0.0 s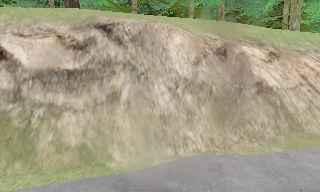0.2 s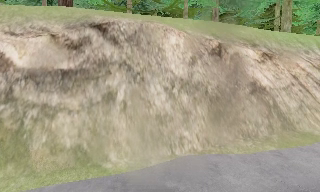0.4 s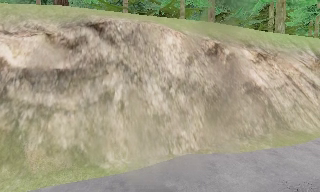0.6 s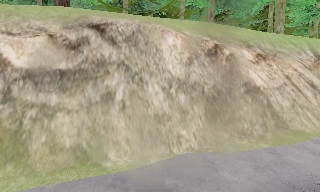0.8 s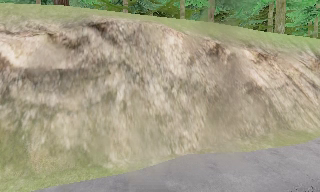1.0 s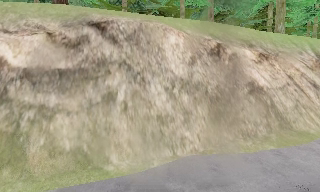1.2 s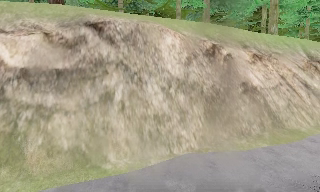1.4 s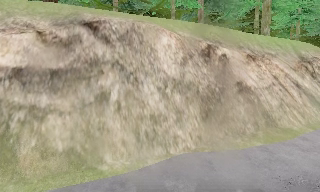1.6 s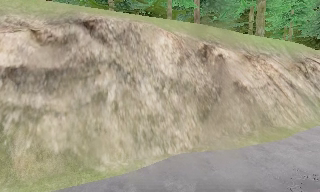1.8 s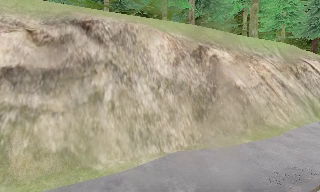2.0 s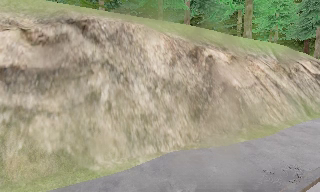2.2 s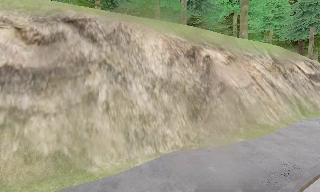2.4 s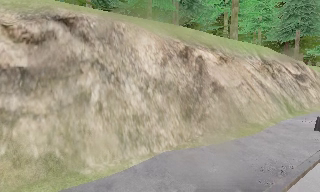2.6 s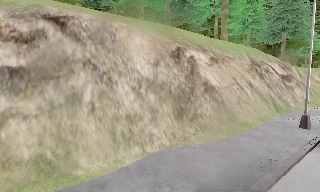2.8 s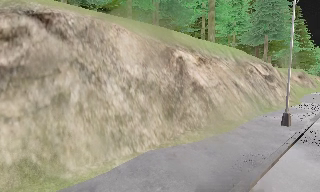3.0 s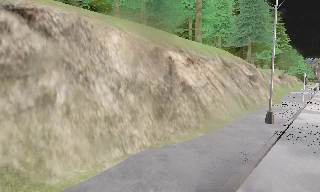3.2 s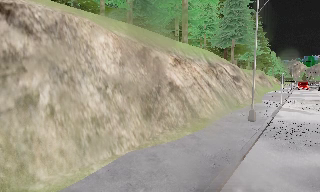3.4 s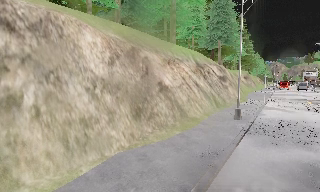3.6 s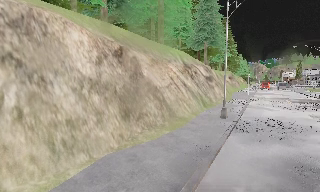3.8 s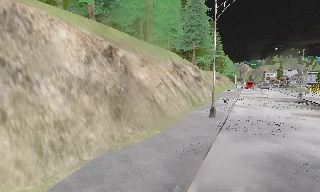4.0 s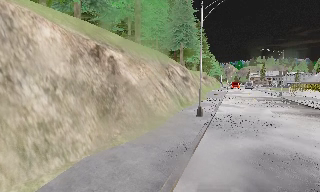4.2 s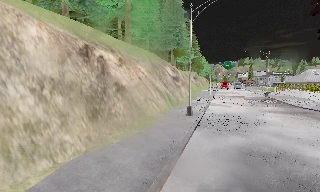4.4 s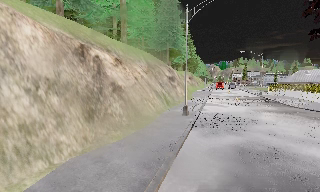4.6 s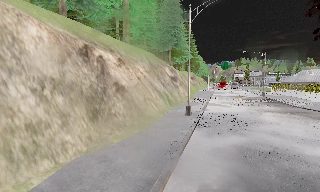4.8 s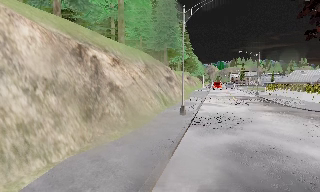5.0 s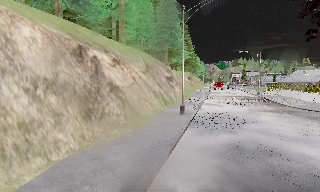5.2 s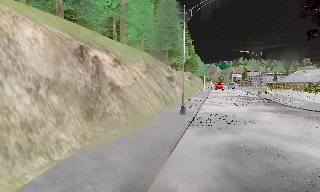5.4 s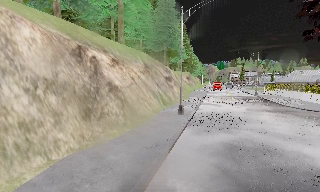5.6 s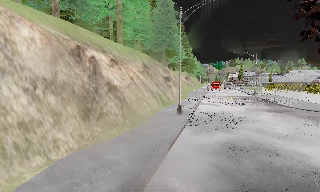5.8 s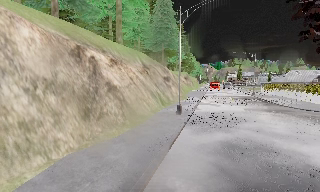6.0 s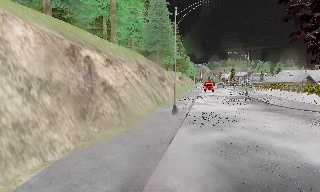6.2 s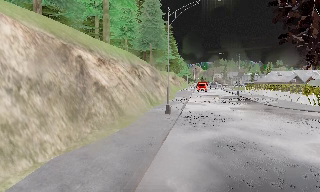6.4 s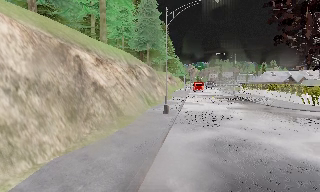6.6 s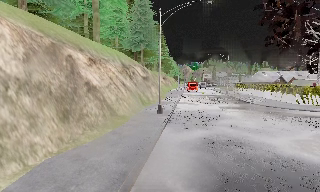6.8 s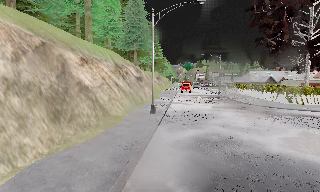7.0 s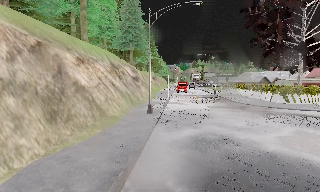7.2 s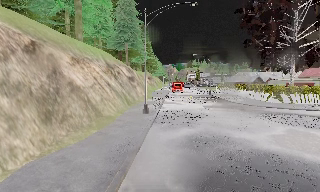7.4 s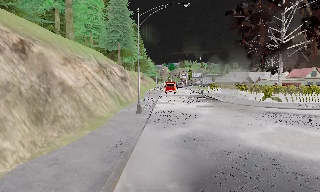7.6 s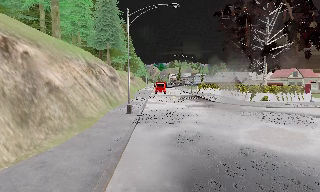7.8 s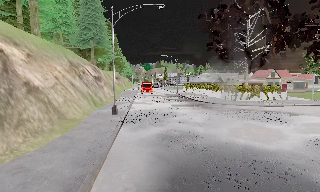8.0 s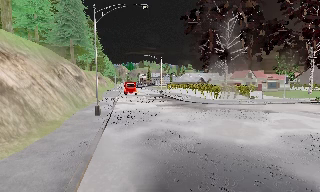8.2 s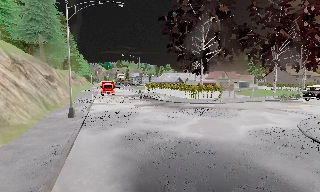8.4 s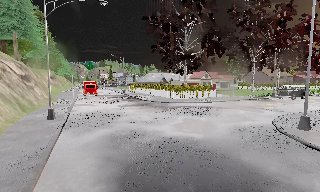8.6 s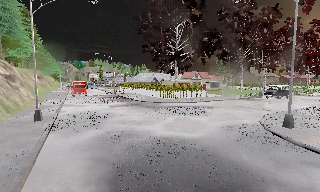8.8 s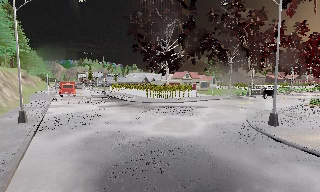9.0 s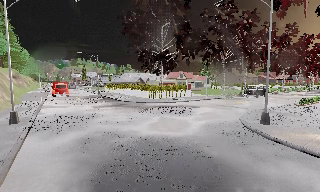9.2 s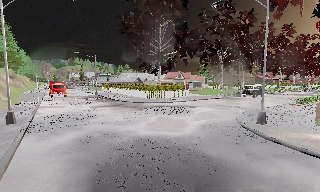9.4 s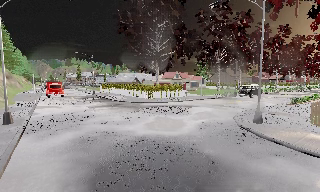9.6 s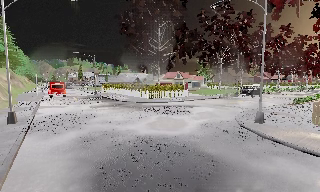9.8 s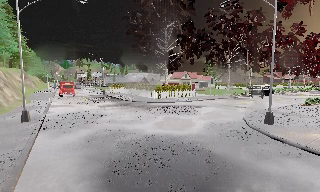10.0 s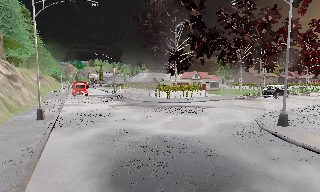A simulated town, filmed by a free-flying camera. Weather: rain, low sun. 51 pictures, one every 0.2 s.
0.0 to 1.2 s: The camera shifts only a little, or ends up much as it began.
1.2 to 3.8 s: The scene slides to the left, as the camera pans about 40 degrees to its right. It travels to its left, about 1 m.
3.8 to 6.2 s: The camera swings to its right by about 15 degrees, and the scene slides to the left. It travels backward, about 0.5 m, so what stands in front gets smaller.
6.2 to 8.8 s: The camera pans to its right, which is clockwise from overhead, by about 45 degrees.
8.8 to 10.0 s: The camera shifts only a little, or ends up much as it began.
The film runs forward here.
